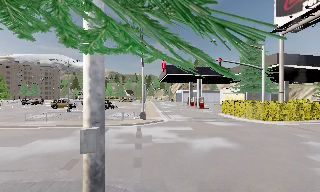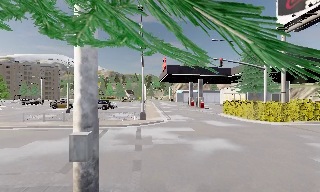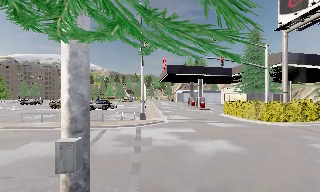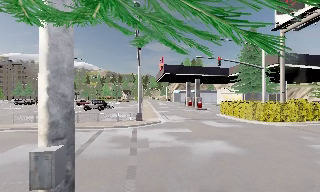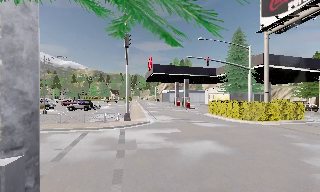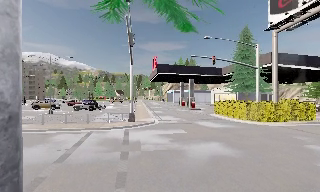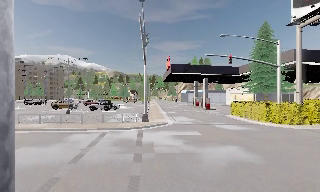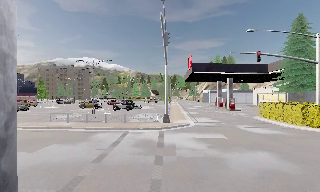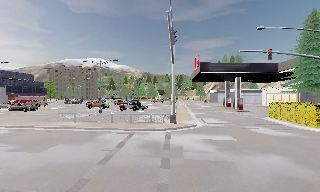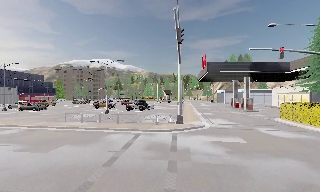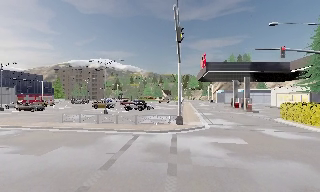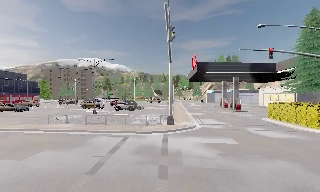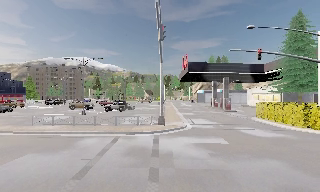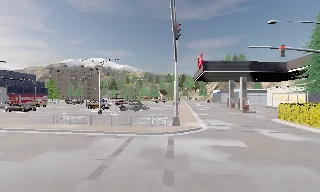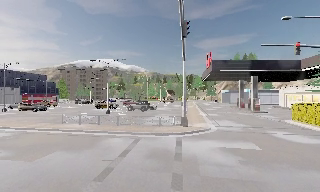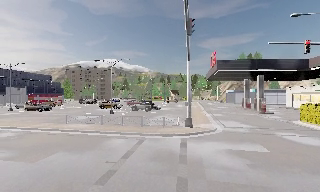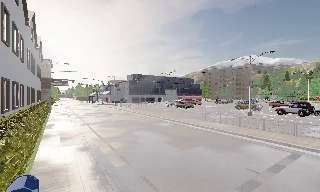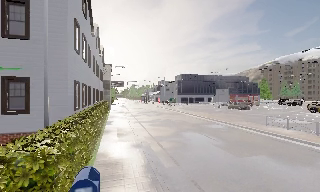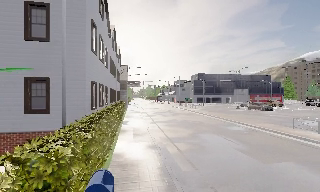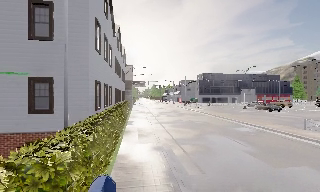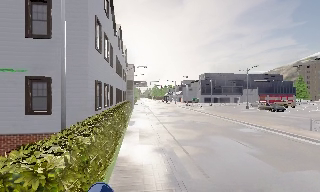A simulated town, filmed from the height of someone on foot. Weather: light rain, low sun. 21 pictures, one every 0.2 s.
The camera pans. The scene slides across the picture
to the right.
The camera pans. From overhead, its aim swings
counterclockwise.
0.0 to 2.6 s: The scene slides to the right, as the camera pans about 10 degrees to its left. It travels forward, about 3 m, so what stands in front looms larger.
2.6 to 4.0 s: The scene slides to the right, as the camera pans about 75 degrees to its left. It travels forward, about 1.5 m.
The film runs forward here.
